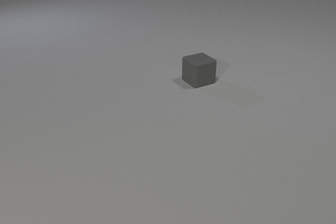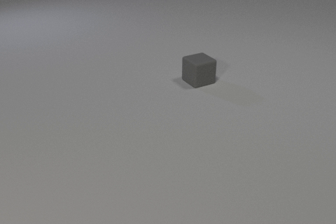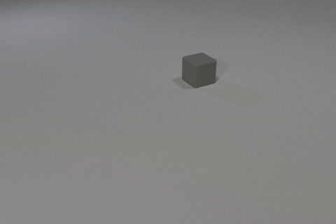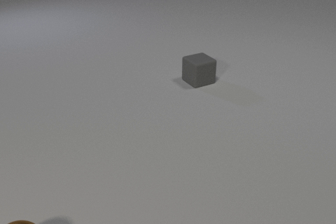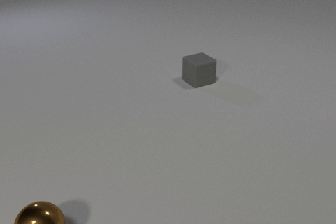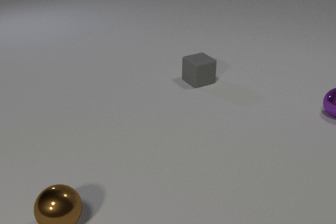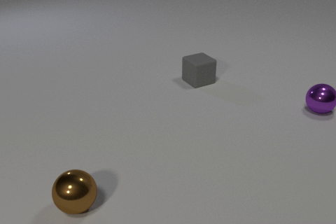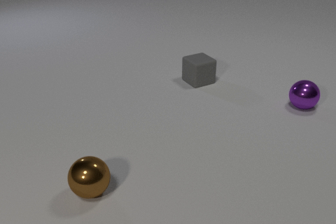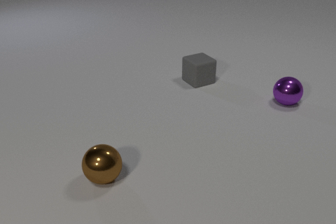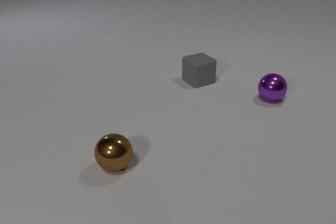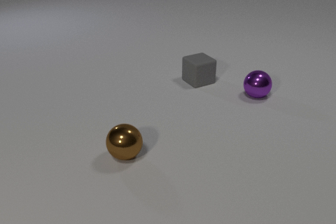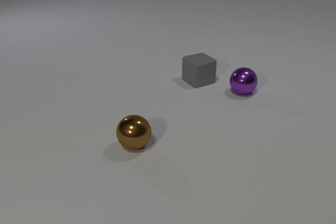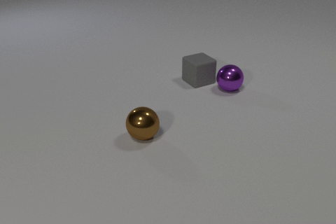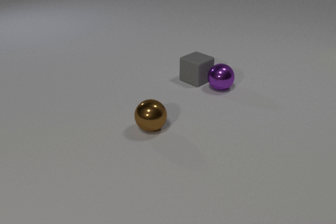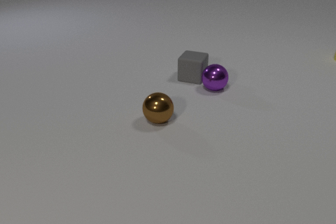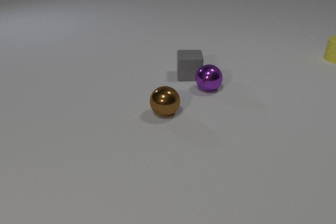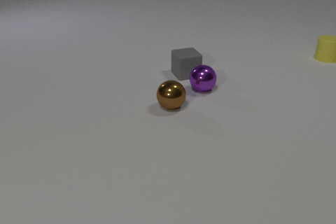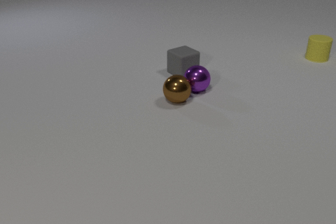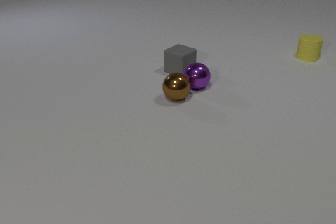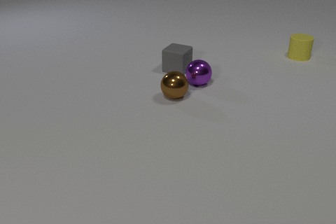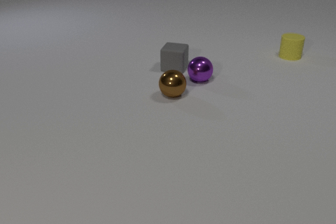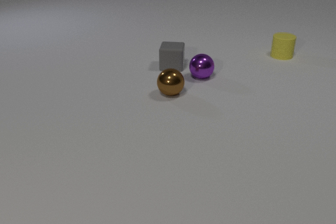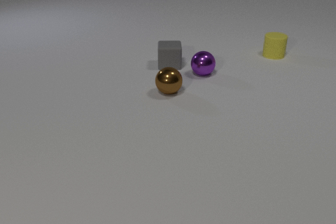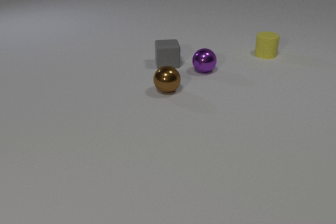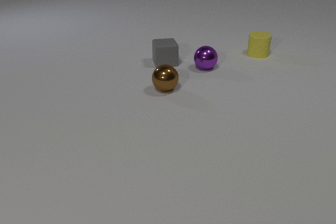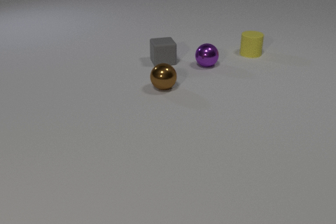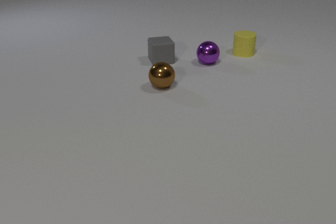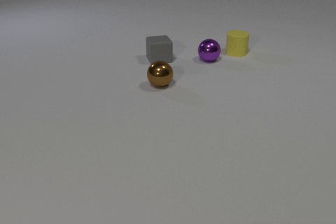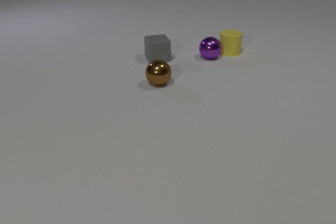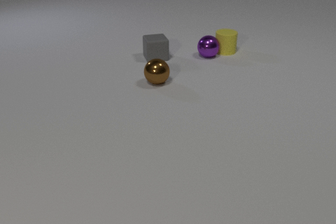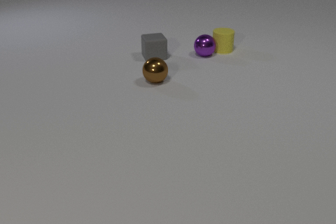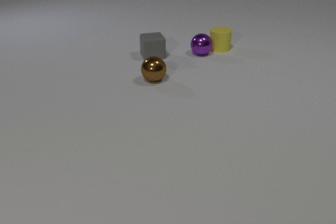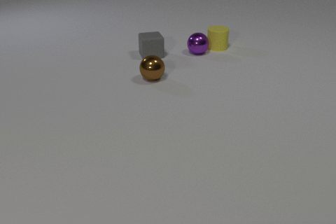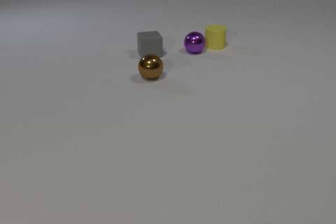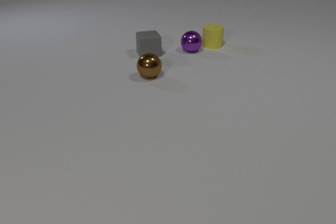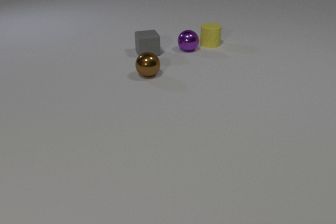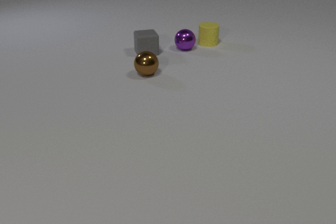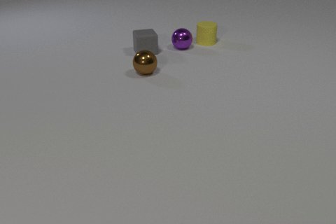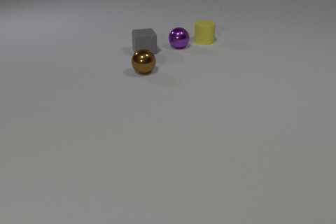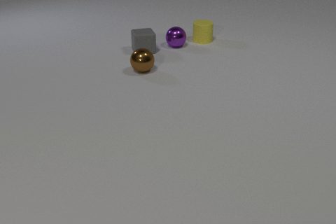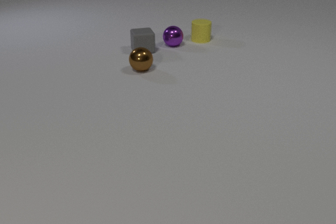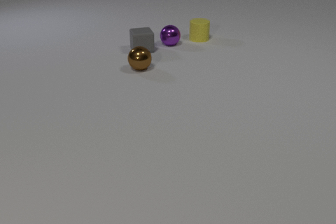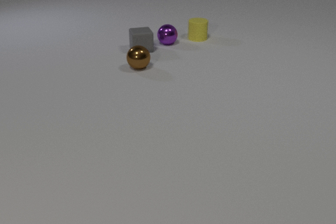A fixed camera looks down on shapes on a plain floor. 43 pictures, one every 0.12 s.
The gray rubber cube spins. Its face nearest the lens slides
to the right.
The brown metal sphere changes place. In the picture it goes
away from the camera.
0.00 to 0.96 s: The purple metal sphere comes in at the right edge, rolls to the left. The brown metal sphere comes in at the bottom edge, rolls away from the camera and to the right.
0.96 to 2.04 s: The purple metal sphere rolls to the left. The gray rubber cube slides away from the camera and to the left, spins so that its near face slides to the right, counterclockwise seen from above. The brown metal sphere rolls away from the camera and to the right. The yellow rubber cylinder comes in at the right edge, slides to the left. The purple metal sphere and the gray rubber cube collide.
2.04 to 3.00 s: The purple metal sphere rolls away from the camera. The gray rubber cube slides away from the camera and to the left, spins counterclockwise seen from above by about 75 degrees, its near face sliding to the right. The brown metal sphere rolls away from the camera and to the left. The yellow rubber cylinder slides to the left. The purple metal sphere and the brown metal sphere collide.
3.00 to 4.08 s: The purple metal sphere rolls away from the camera and to the left. The gray rubber cube slides away from the camera and to the left. The brown metal sphere rolls away from the camera and to the left. The yellow rubber cylinder slides to the left and away from the camera. The purple metal sphere and the yellow rubber cylinder collide.
4.08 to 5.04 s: The purple metal sphere rolls to the left and away from the camera. The gray rubber cube slides away from the camera and to the left. The brown metal sphere rolls away from the camera and to the left. The yellow rubber cylinder slides away from the camera and to the left.
What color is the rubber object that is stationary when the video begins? gray.
How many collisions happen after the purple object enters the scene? 3.
Are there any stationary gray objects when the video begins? yes.
